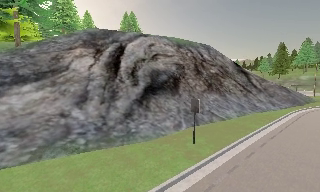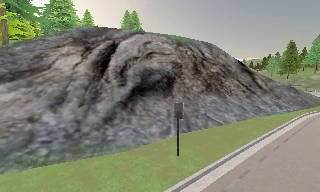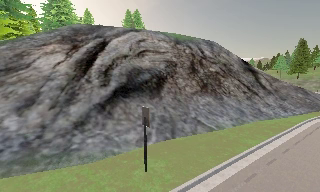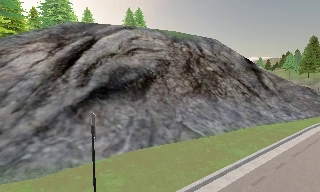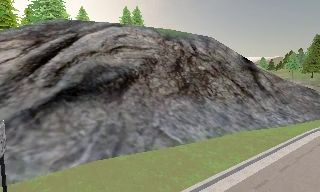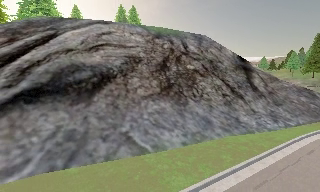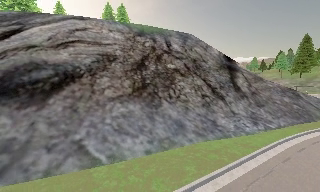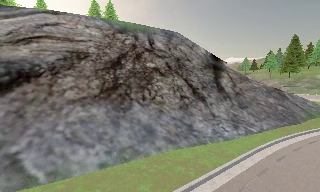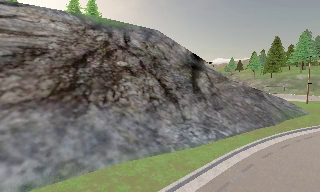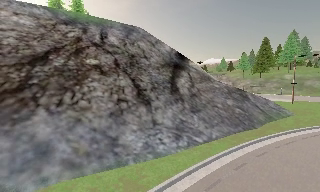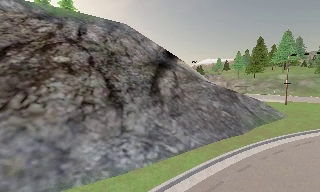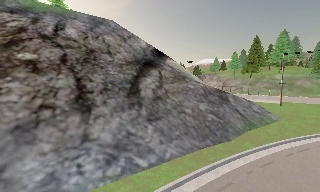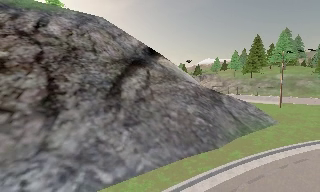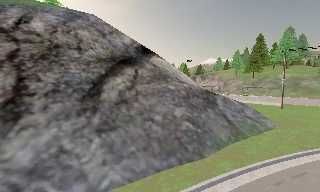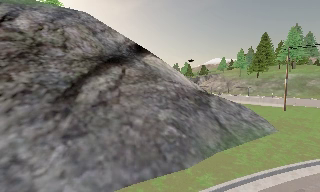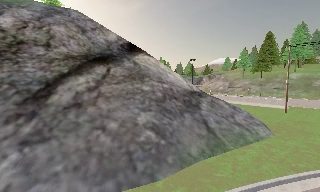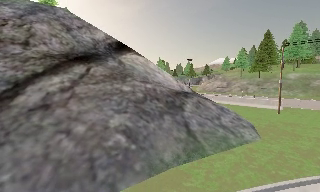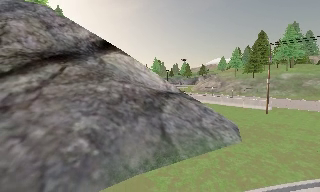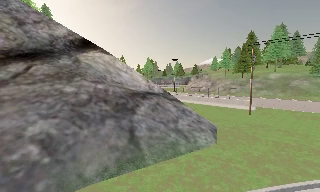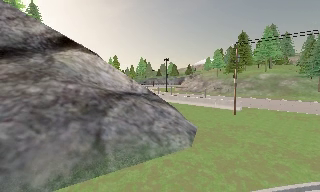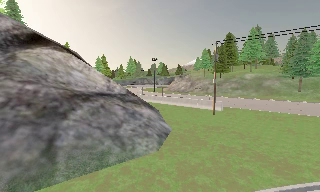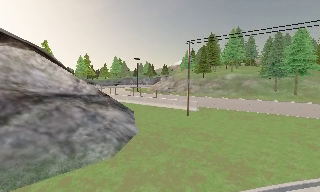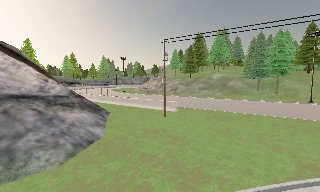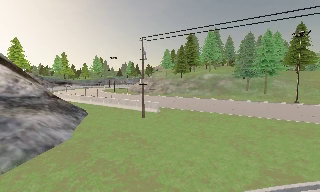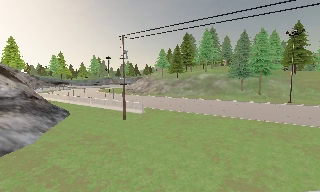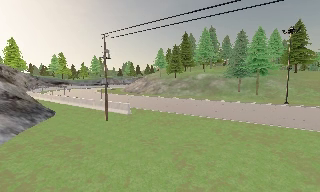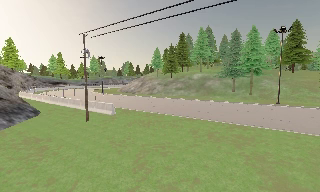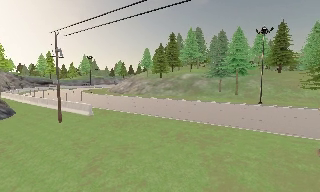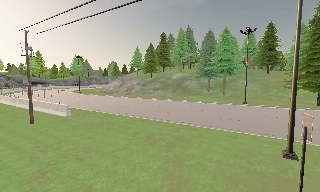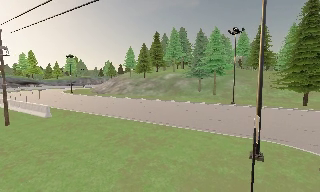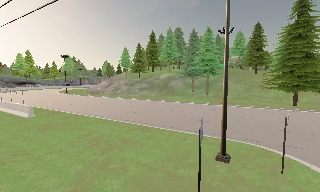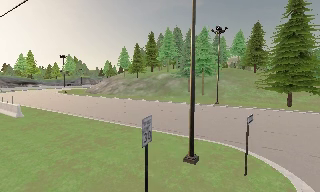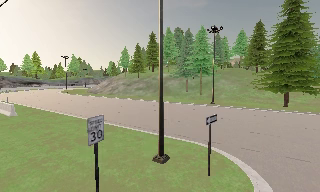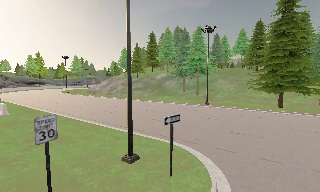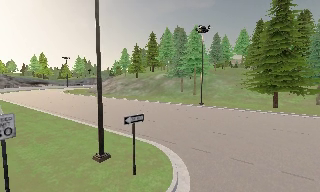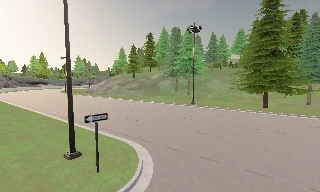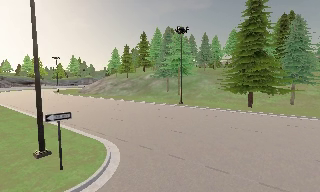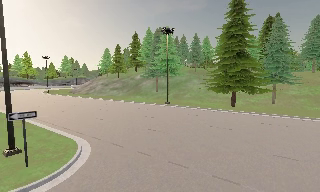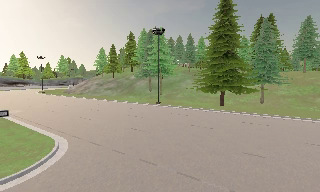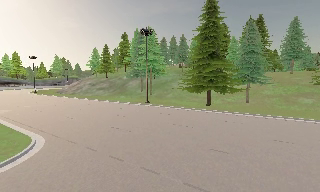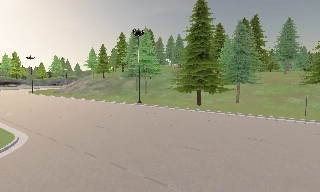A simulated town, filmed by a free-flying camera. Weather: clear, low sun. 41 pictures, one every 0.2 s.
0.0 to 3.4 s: The camera travels to its right and forward, about 30 m, so close, fixed things drift to the left.
3.4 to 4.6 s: The camera pans to its right, which is clockwise from overhead, by about 15 degrees. It travels to its right, about 9 m, so close, fixed things drift to the left.
4.6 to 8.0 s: The camera travels to its right, about 25 m, so close, fixed things drift to the left.
The film runs backward here.
